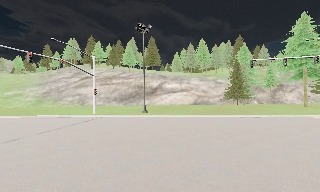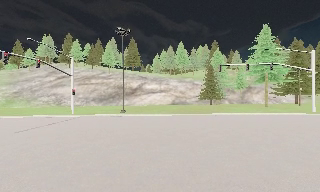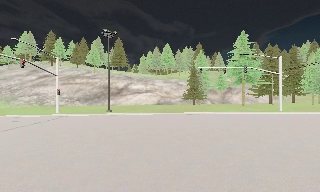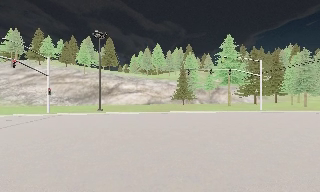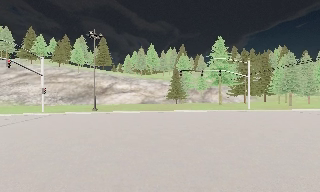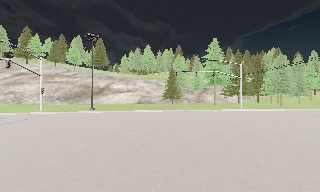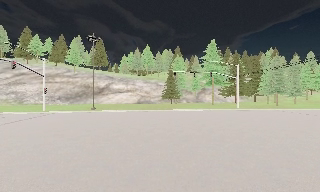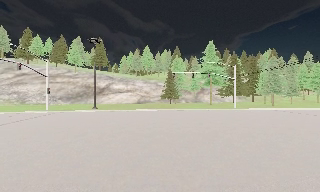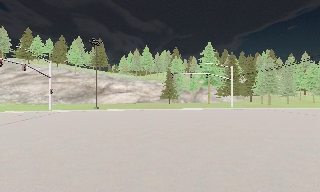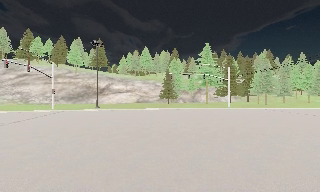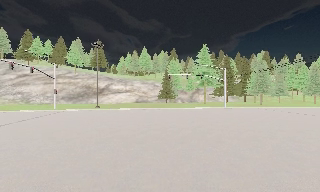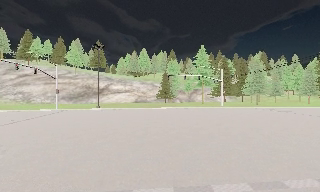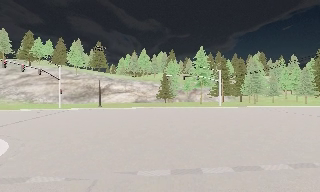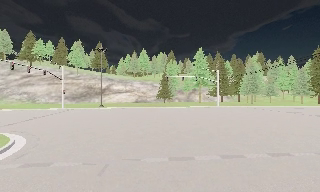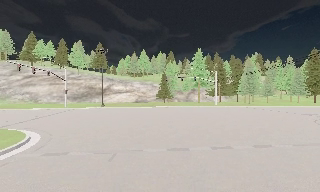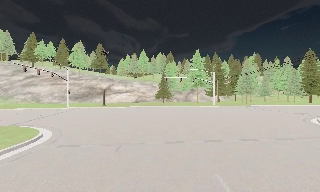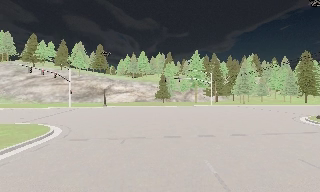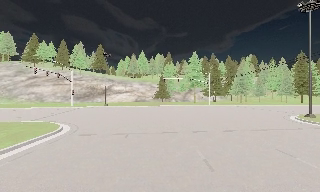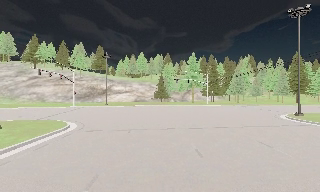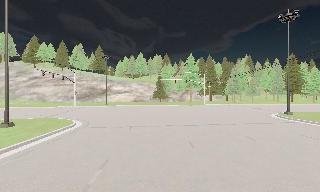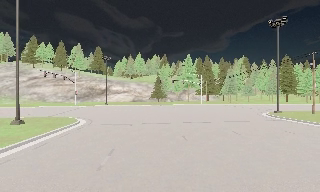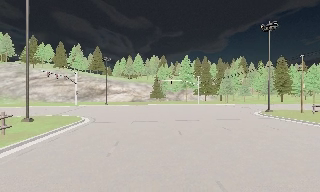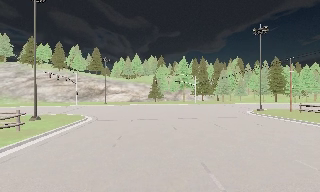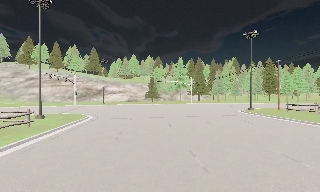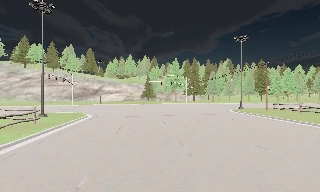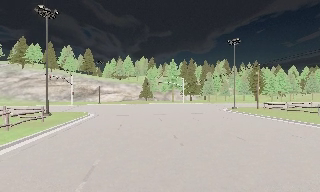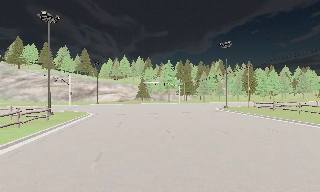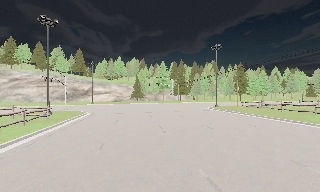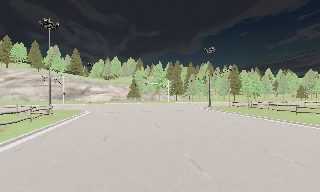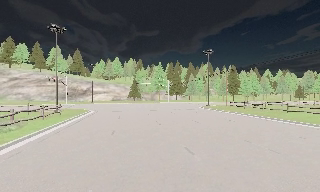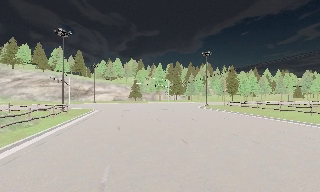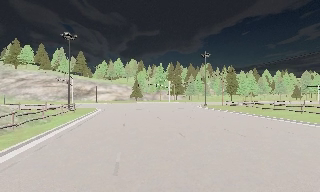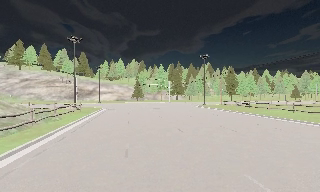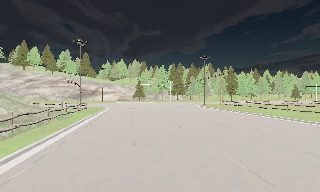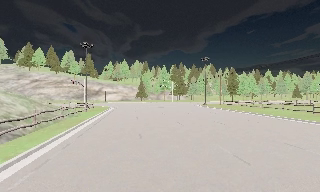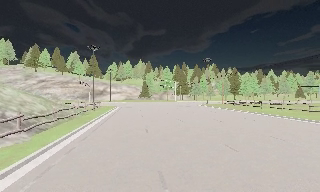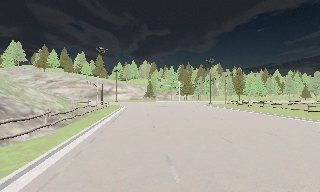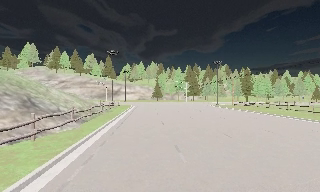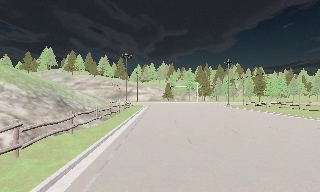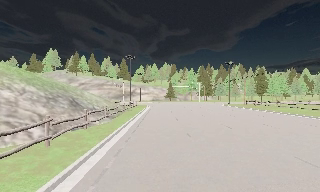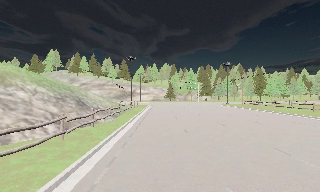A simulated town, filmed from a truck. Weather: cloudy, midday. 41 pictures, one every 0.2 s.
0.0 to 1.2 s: The scene slides to the left, as the camera pans about 20 degrees to its right. It travels backward, about 6 m, so what stands in front gets smaller. It loses speed.
1.2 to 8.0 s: The camera travels backward, about 40 m, so what stands in front gets smaller.
The film runs backward here.
